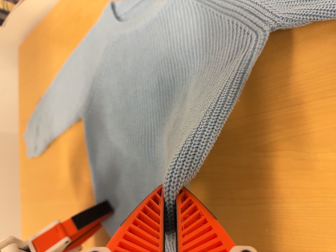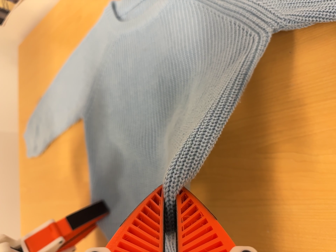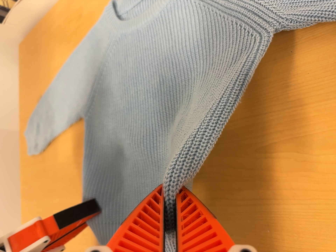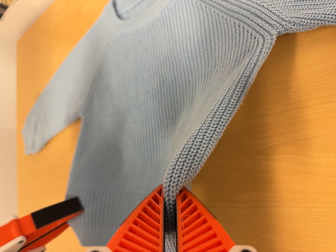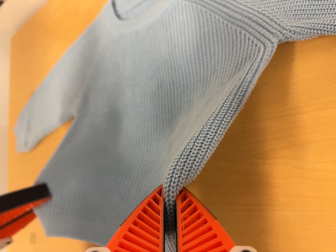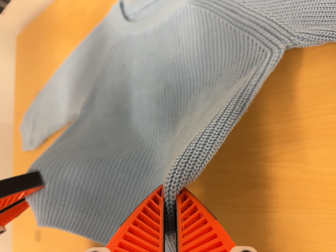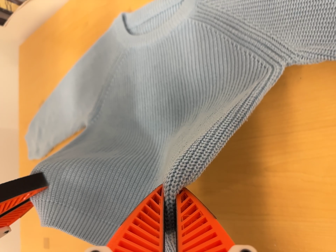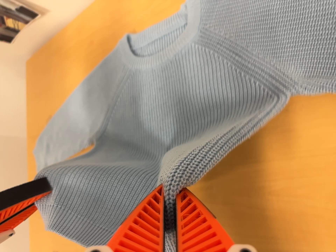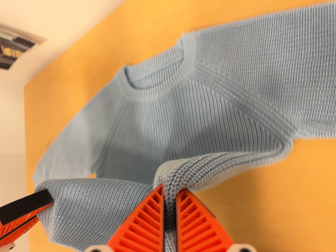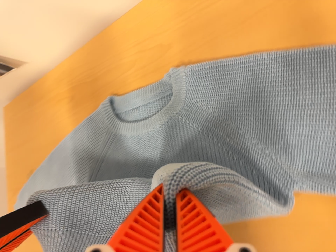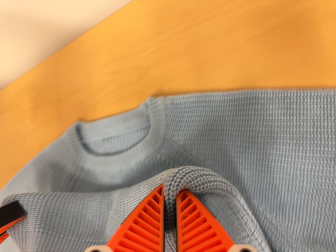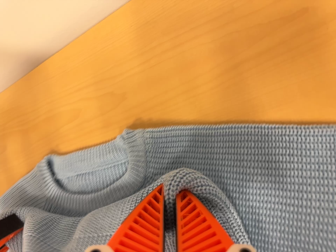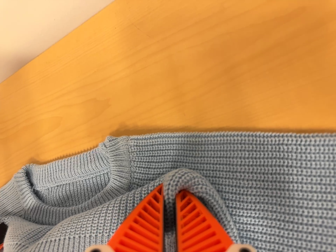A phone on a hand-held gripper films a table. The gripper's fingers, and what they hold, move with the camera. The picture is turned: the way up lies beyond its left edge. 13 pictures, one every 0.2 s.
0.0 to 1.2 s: The camera shifts only a little, or ends up much as it began.
1.2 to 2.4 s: The camera swings to its right by about 10 degrees, and the scene slides to the left. It travels toward the top of its view and forward, about 26 cm, so close, fixed things drift downward.
The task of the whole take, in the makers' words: fold up.
The film runs forward here.
